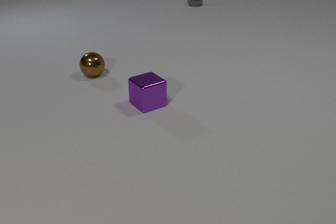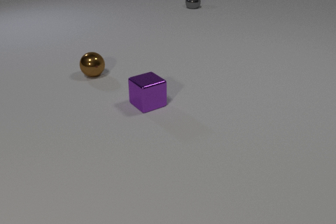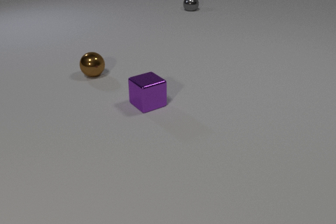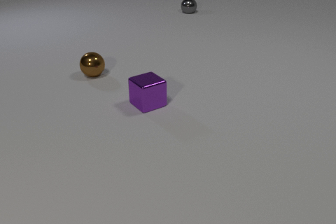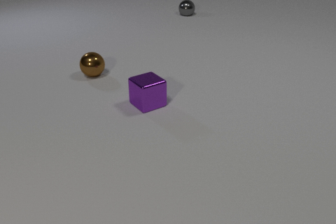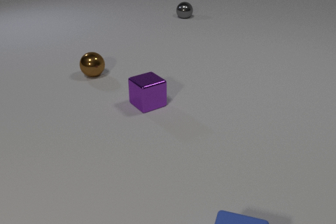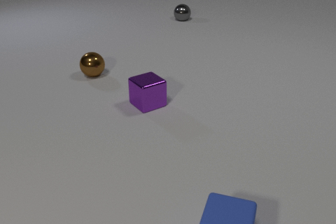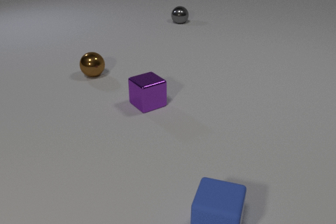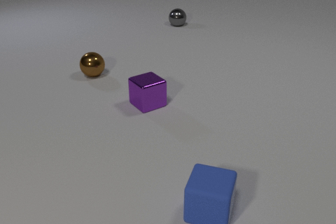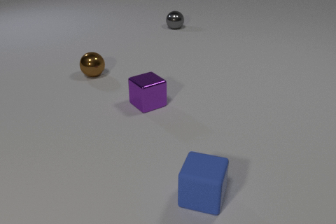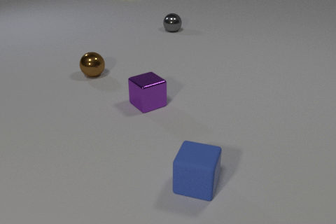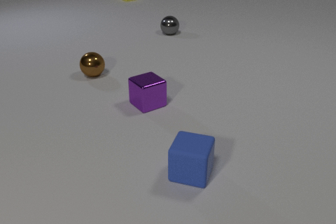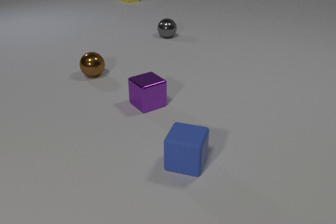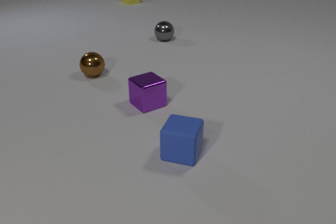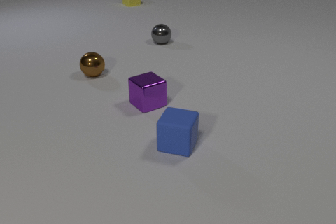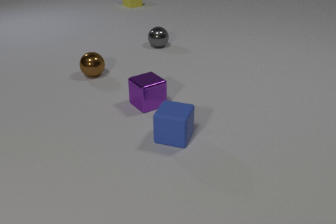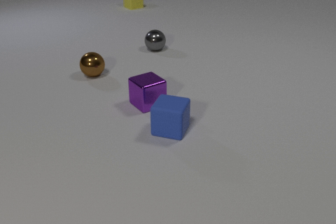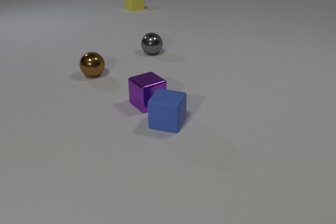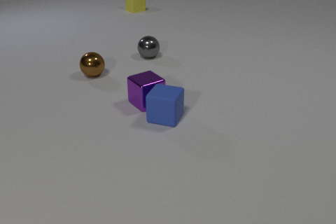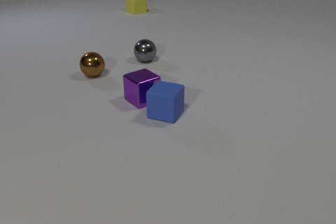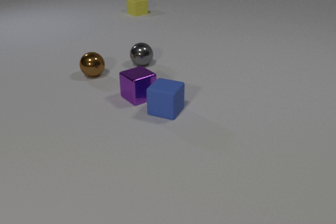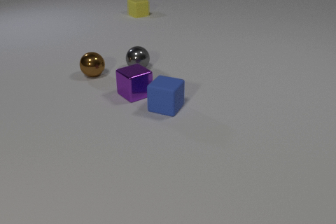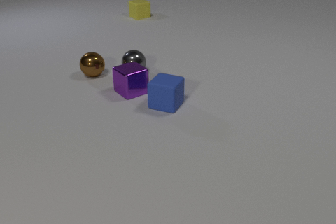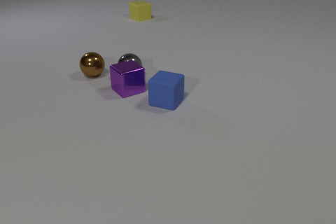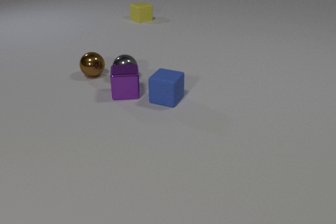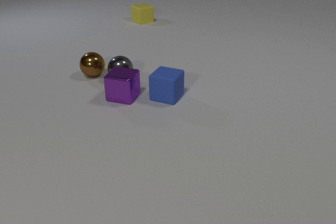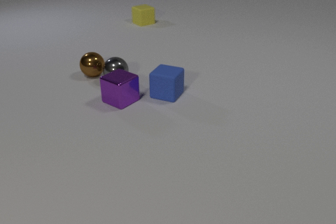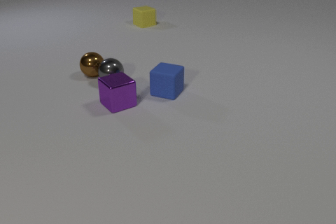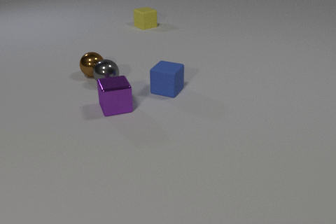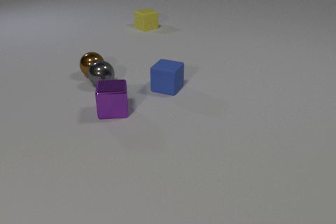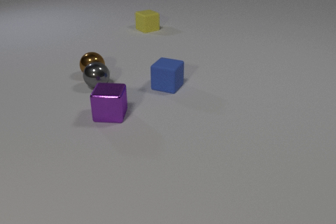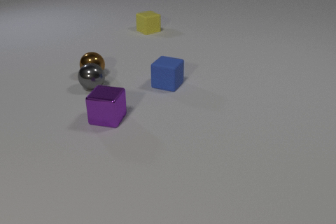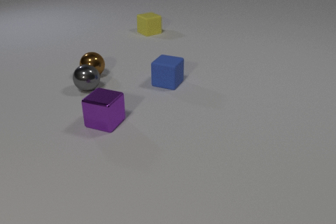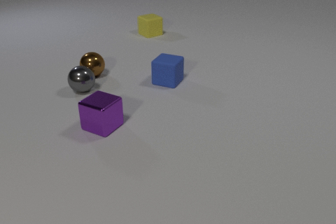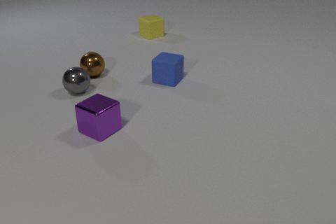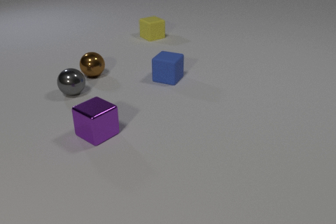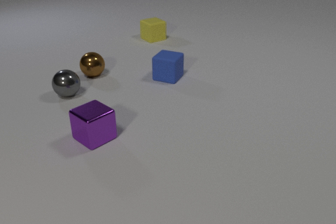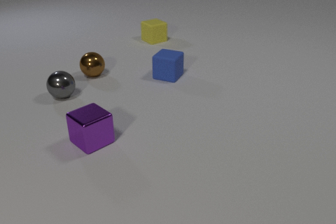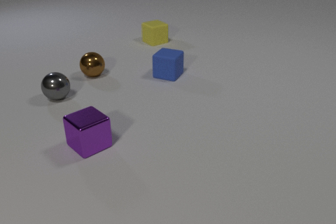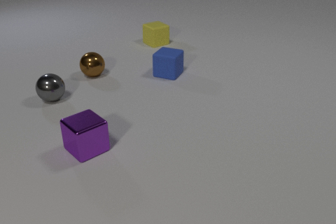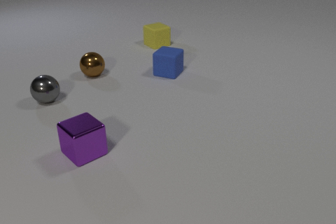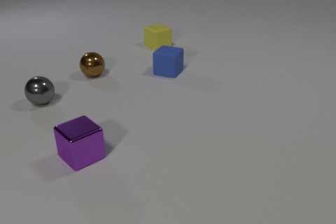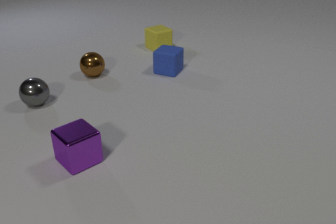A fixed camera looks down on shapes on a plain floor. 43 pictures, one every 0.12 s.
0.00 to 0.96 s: The blue rubber cube comes in at the bottom edge, slides away from the camera and to the left. The gray metal sphere rolls toward the camera.
0.96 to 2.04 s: The blue rubber cube slides away from the camera. The yellow rubber cube comes in at the top edge, slides toward the camera. The gray metal sphere rolls toward the camera.
2.04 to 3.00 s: The blue rubber cube slides away from the camera. The purple metal cube slides to the left and away from the camera, spins clockwise seen from above by about 60 degrees, its near face sliding to the left. The yellow rubber cube slides toward the camera. The gray metal sphere rolls toward the camera and to the left. The blue rubber cube and the purple metal cube collide. The purple metal cube and the gray metal sphere collide.
3.00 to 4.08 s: The blue rubber cube slides away from the camera. The purple metal cube slides toward the camera, spins so that its near face slides to the left, clockwise seen from above. The yellow rubber cube slides toward the camera. The gray metal sphere rolls to the left and toward the camera.
4.08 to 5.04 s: The blue rubber cube slides away from the camera. The purple metal cube slides toward the camera and to the left. The yellow rubber cube slides toward the camera. The gray metal sphere rolls to the left.
What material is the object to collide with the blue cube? metal.
How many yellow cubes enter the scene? 1.
How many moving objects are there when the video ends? 4.
